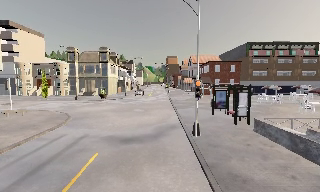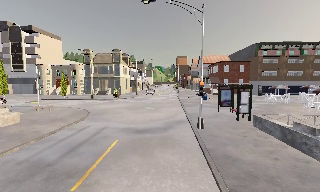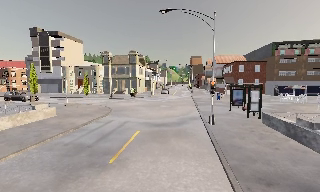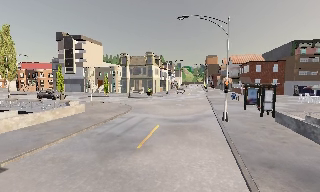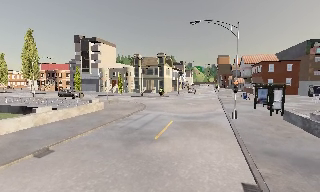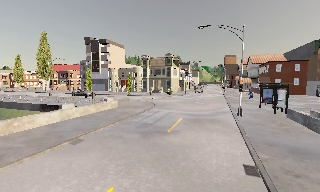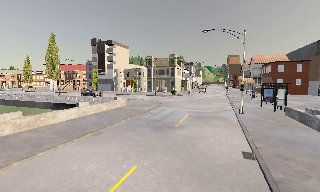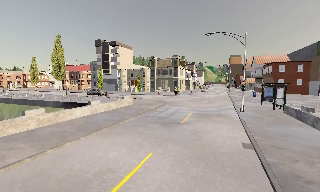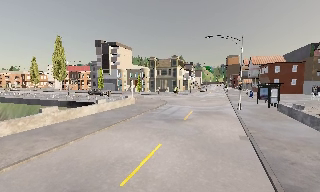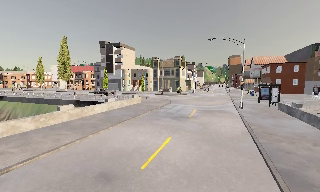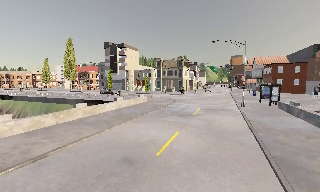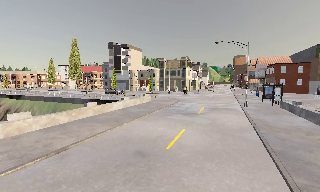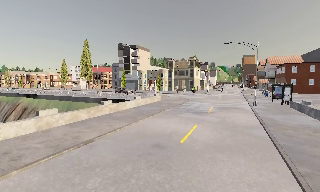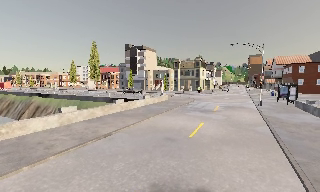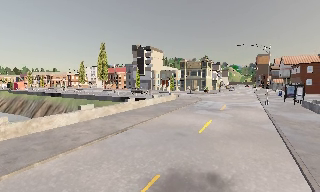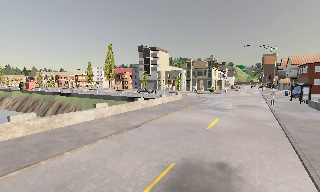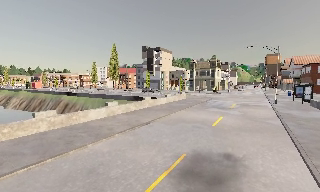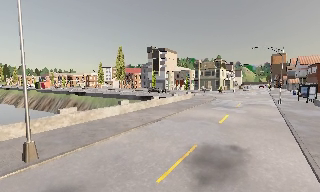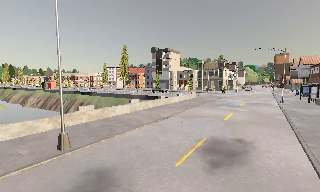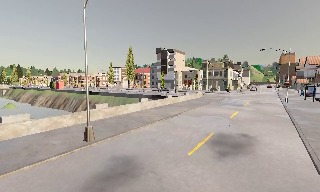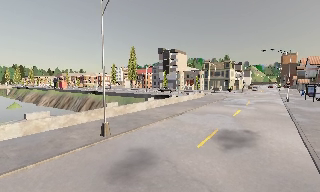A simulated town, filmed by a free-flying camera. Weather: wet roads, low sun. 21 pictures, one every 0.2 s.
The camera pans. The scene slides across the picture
to the right.
The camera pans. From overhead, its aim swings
counterclockwise.
0.0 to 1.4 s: The camera swings to its left by about 20 degrees, and the scene slides to the right. It travels backward, about 9 m, so what stands in front gets smaller.
1.4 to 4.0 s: The camera swings to its left by about 15 degrees, and the scene slides to the right. It travels backward and to its left, about 12 m, so what stands in front gets smaller.
The film runs backward here.
